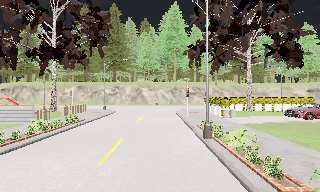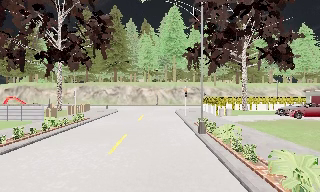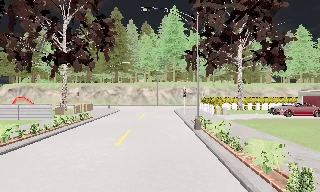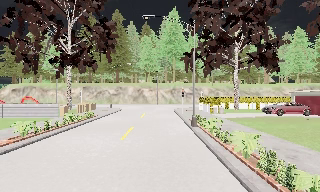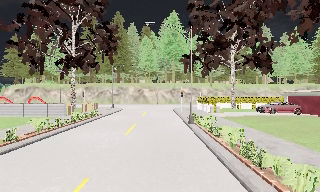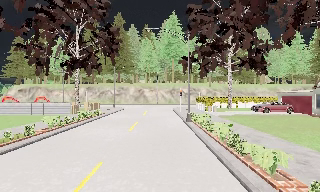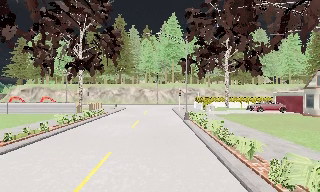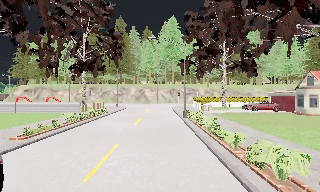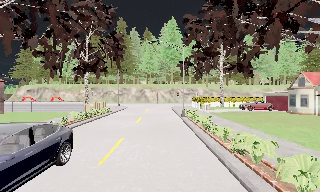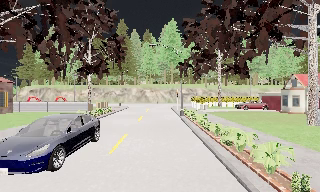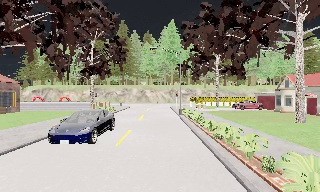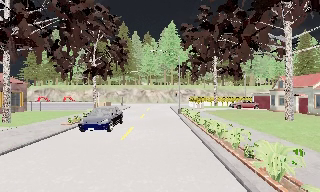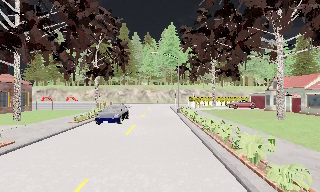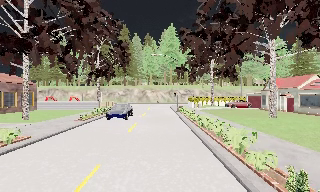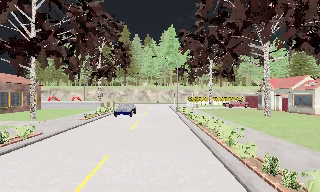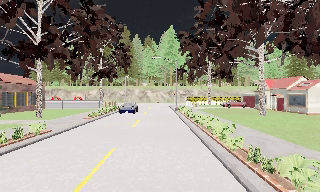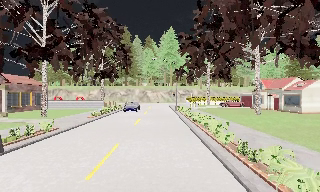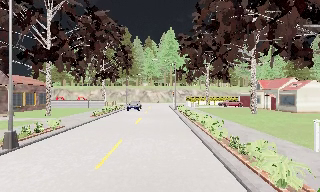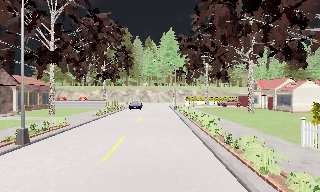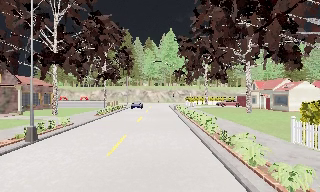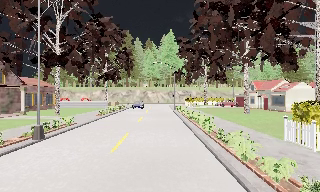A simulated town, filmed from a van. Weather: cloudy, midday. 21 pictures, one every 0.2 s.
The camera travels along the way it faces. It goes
backward.
0.0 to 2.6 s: The camera travels backward, about 13 m, so what stands in front gets smaller.
2.6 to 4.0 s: The camera travels backward, about 4.5 m, so what stands in front gets smaller. It loses speed.
The film runs backward here.
